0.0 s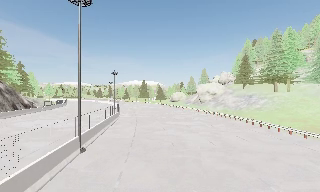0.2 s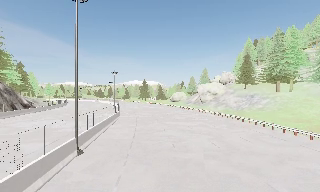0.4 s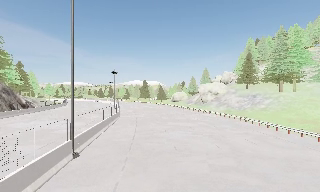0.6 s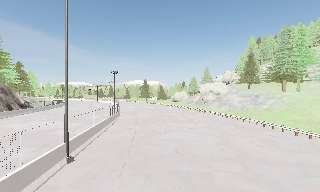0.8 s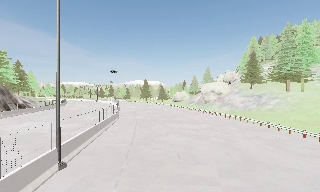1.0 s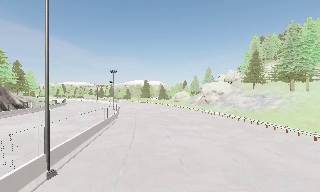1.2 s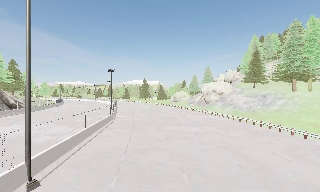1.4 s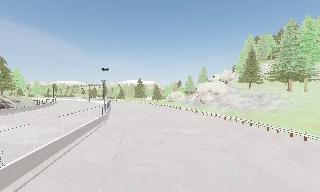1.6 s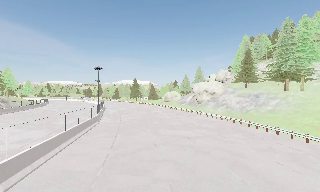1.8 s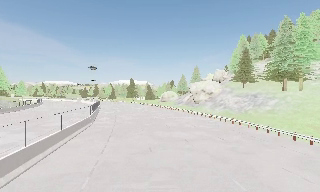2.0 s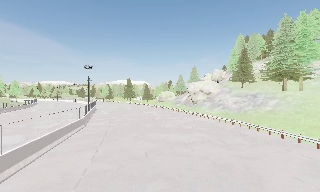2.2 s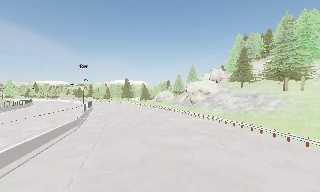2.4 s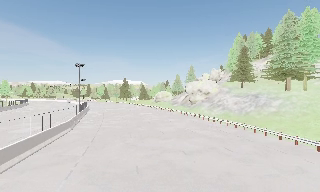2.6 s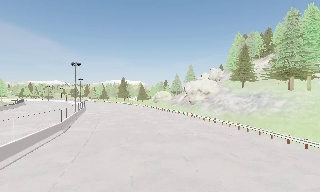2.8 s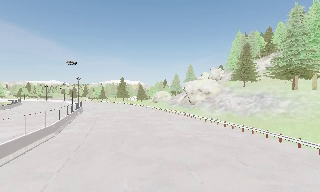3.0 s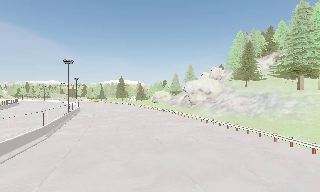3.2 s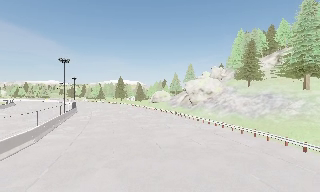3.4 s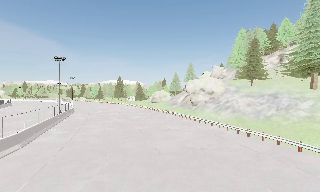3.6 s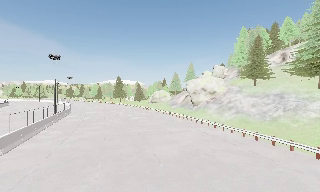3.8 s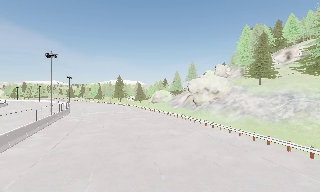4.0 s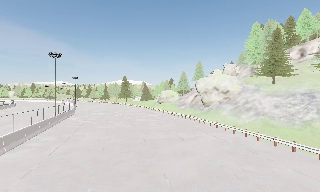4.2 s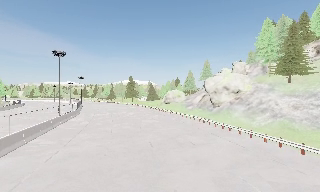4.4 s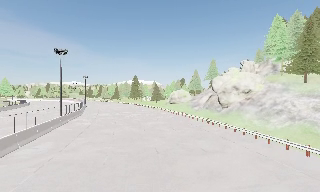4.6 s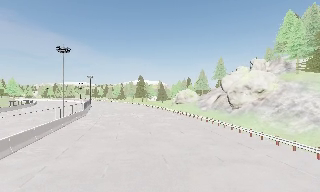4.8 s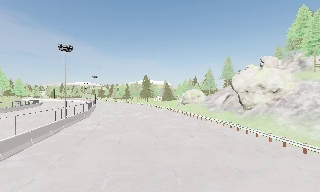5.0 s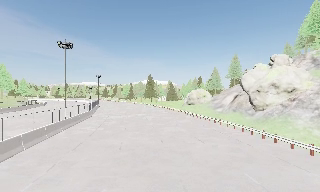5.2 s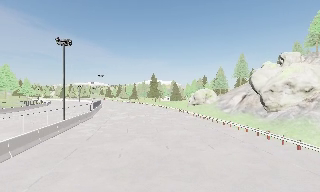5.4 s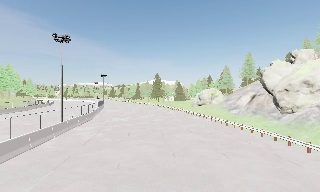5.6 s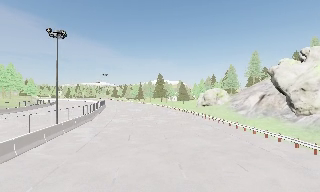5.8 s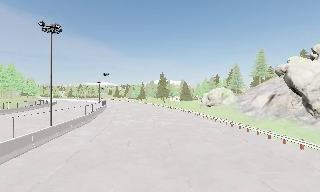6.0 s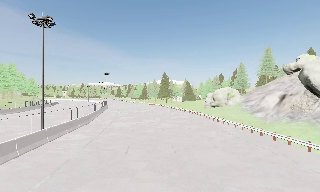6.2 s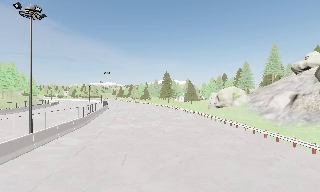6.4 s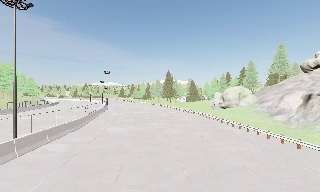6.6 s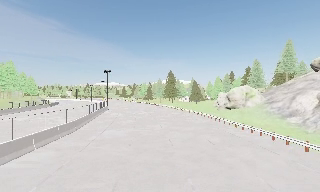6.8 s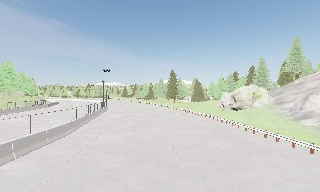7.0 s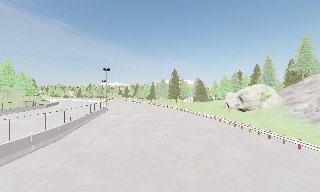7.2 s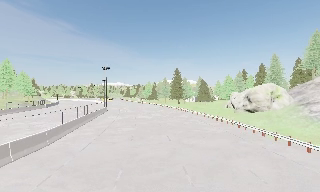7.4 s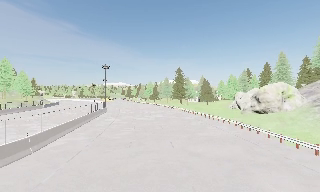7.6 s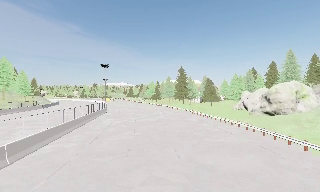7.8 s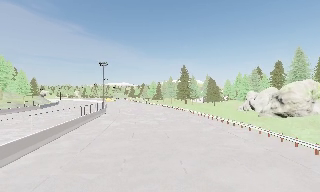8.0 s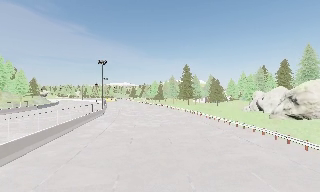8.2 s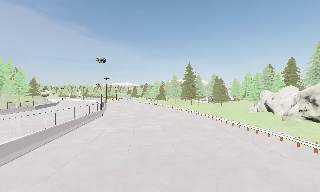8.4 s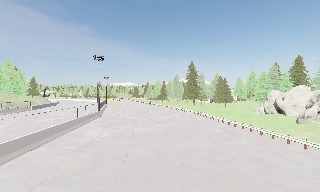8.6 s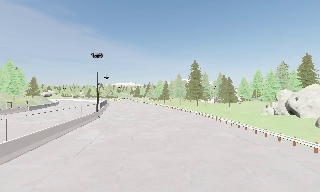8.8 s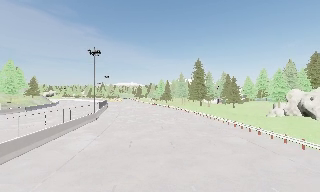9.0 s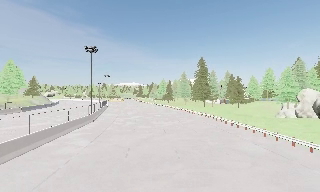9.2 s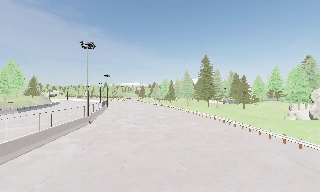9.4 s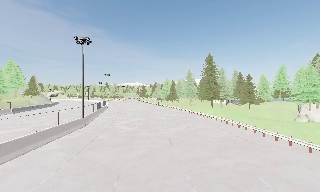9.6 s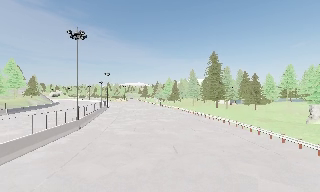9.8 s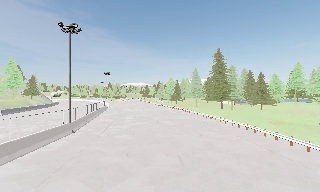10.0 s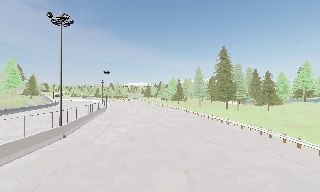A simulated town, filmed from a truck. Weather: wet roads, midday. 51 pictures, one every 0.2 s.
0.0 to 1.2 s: The camera travels forward, about 5 m, so what stands in front looms larger. It gains speed.
1.2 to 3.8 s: The camera travels forward, about 15 m, so what stands in front looms larger.
3.8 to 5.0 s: The scene slides to the right, as the camera pans about 10 degrees to its left. It travels forward, about 9 m, so what stands in front looms larger.
5.0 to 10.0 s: The scene slides to the right, as the camera pans about 15 degrees to its left. It travels forward, about 50 m, so what stands in front looms larger.
The film runs forward here.
